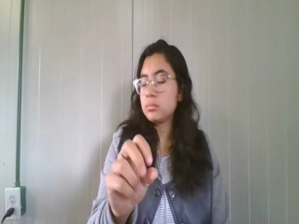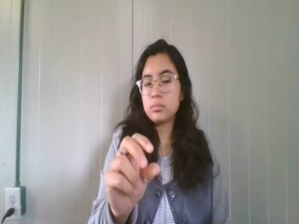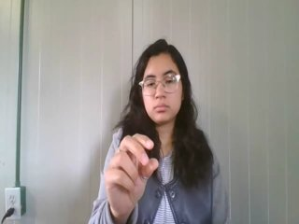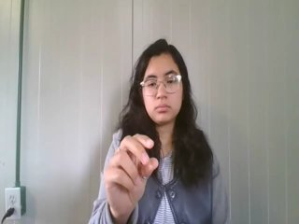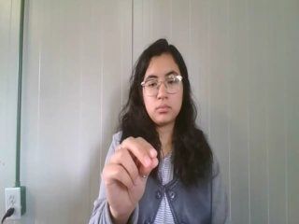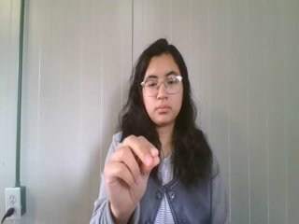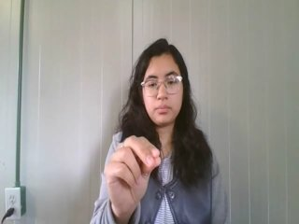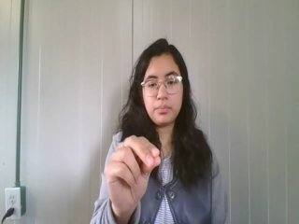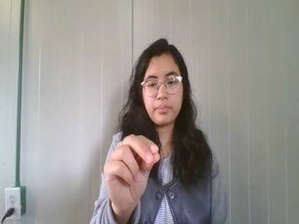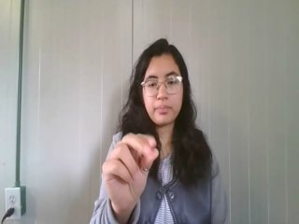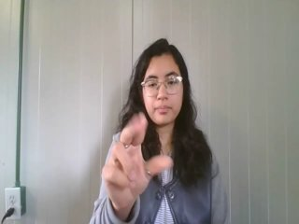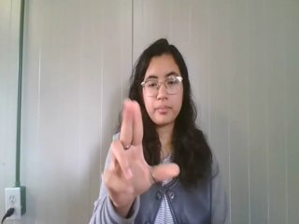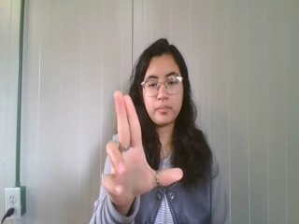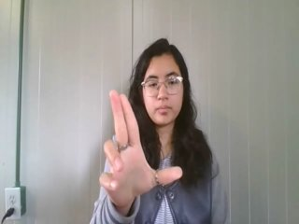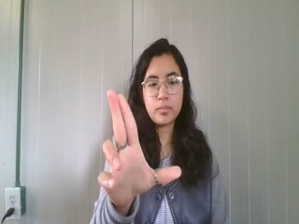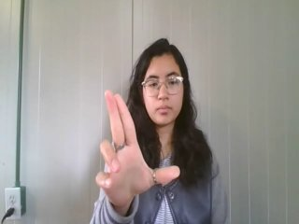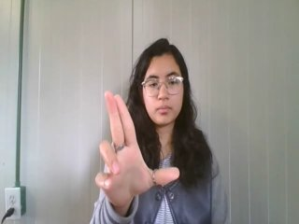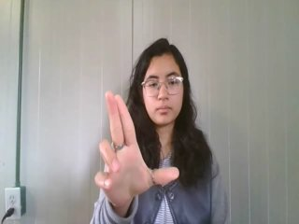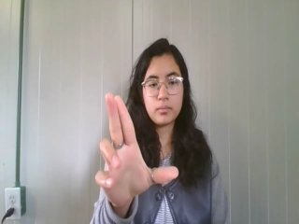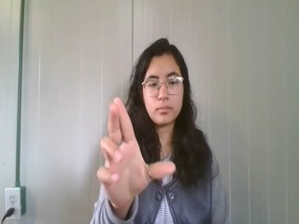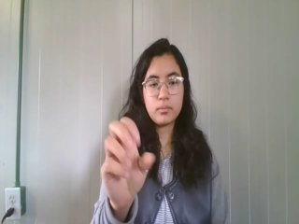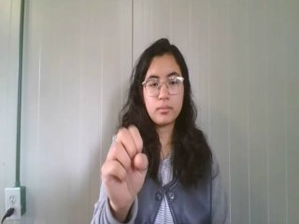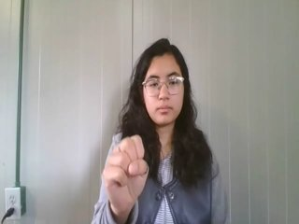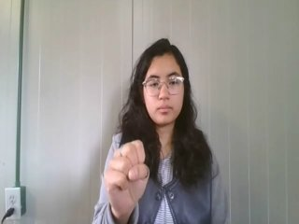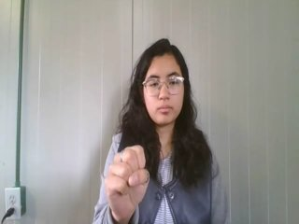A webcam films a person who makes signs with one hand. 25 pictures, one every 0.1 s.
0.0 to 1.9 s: Zoom in.
2.0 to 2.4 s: Non-gesture.
